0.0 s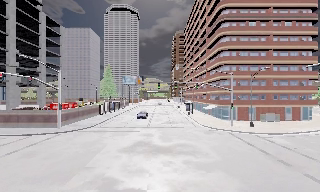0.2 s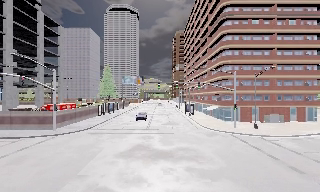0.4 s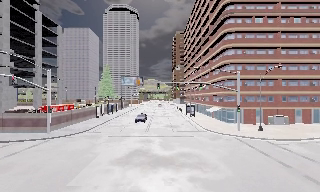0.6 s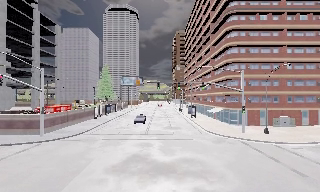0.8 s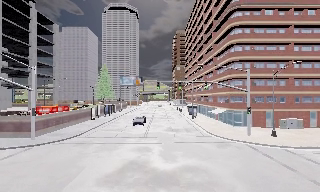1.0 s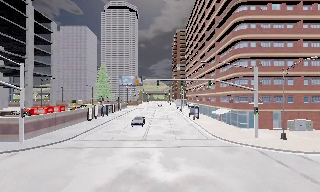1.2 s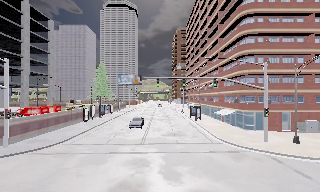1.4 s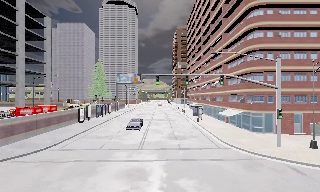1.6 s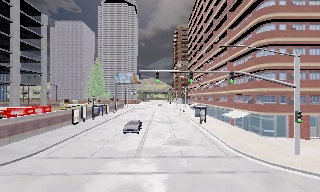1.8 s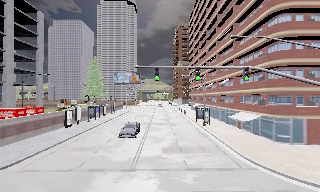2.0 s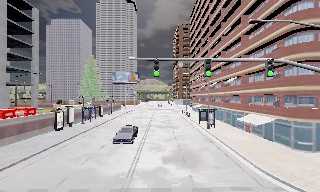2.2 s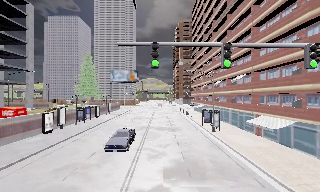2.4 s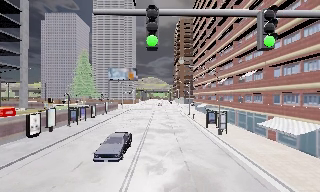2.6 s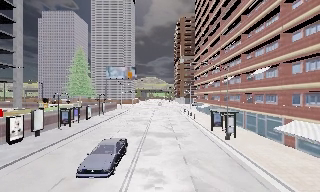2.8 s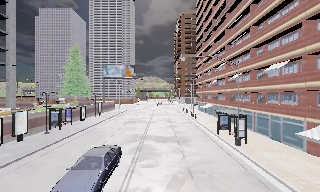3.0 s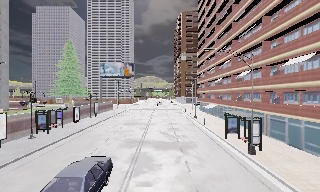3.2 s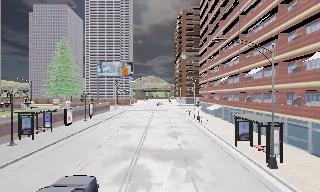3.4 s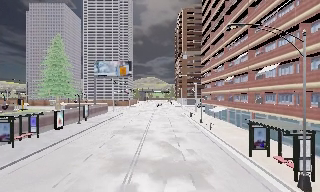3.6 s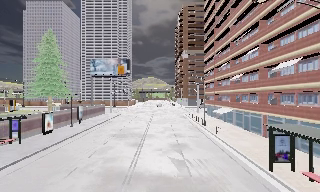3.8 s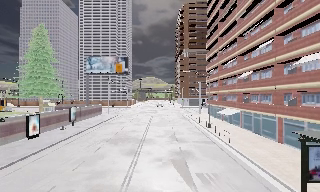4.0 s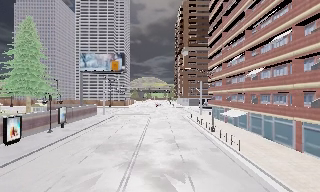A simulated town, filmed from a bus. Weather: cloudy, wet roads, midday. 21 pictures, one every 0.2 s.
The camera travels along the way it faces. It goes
forward.
0.0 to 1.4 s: The camera travels forward, about 9 m, so what stands in front looms larger. It gains speed.
1.4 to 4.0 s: The camera travels forward, about 25 m, so what stands in front looms larger.
The film runs forward here.
